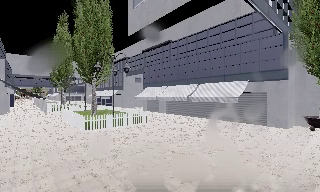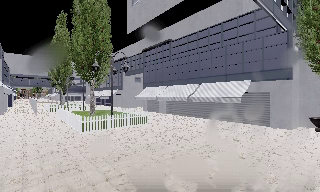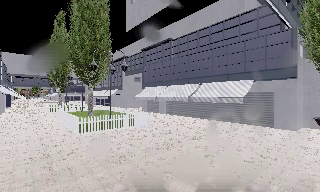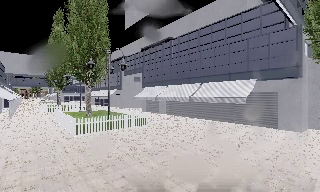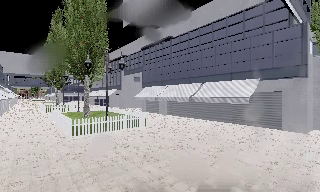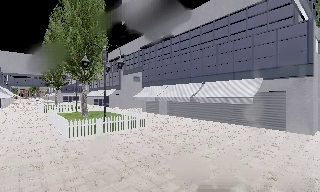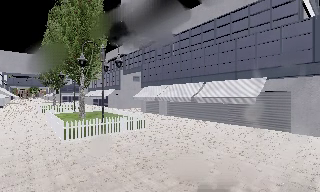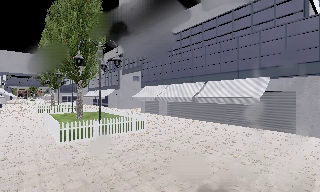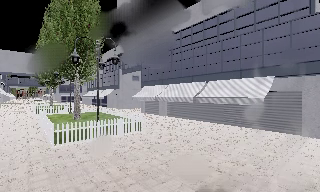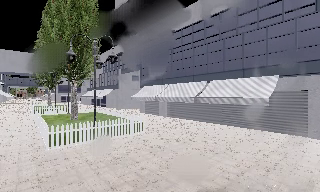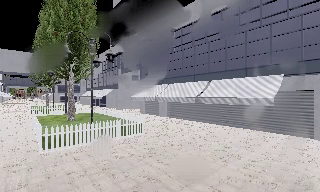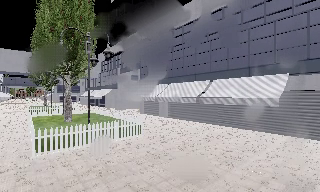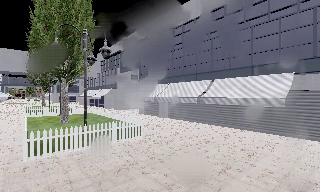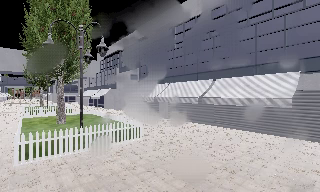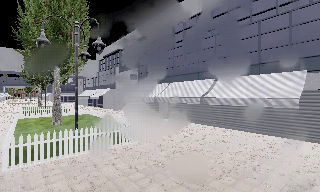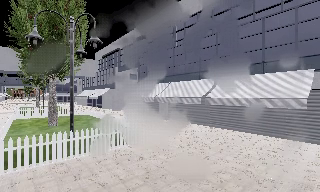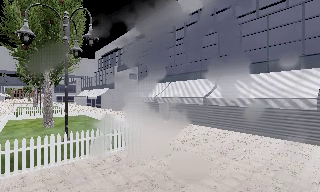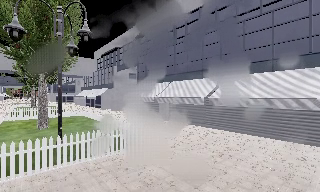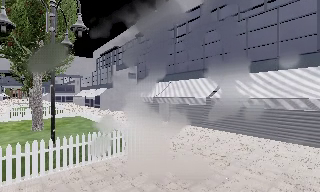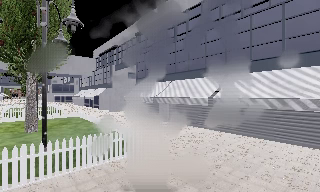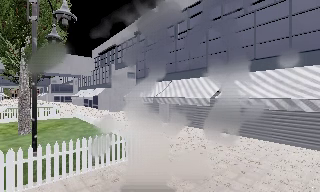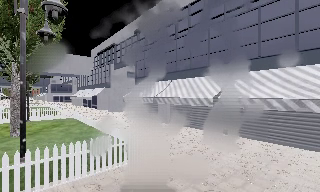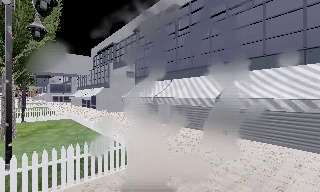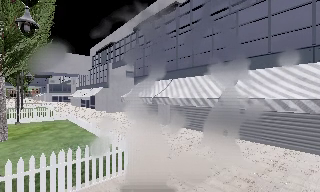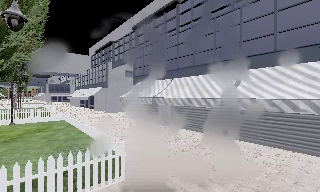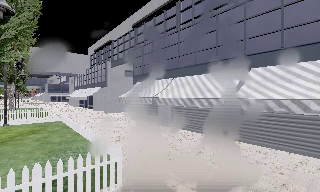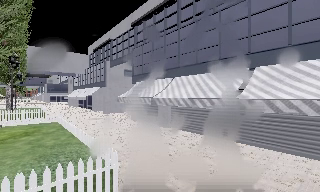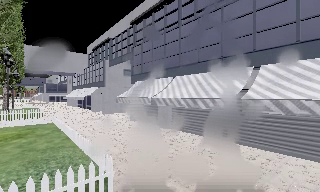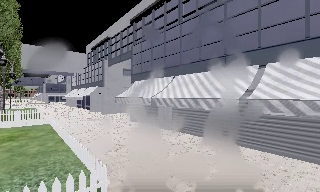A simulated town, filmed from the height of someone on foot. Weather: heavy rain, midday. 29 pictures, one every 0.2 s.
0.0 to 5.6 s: The camera travels forward, about 10 m, so what stands in front looms larger.
The film runs forward here.
